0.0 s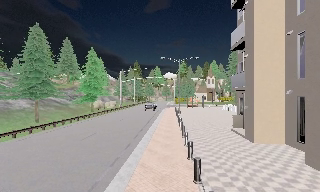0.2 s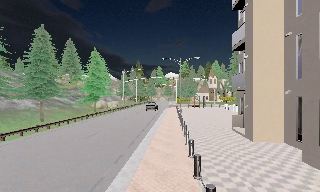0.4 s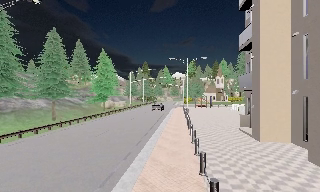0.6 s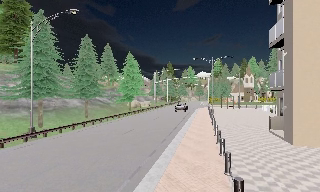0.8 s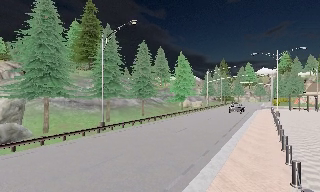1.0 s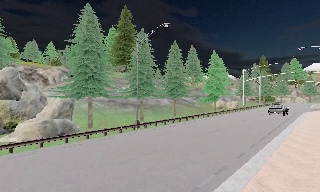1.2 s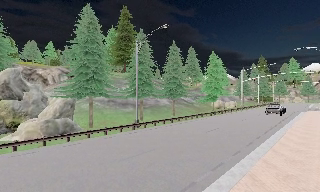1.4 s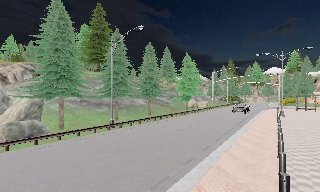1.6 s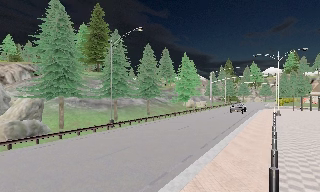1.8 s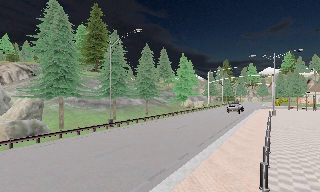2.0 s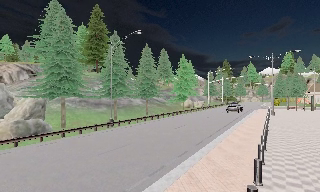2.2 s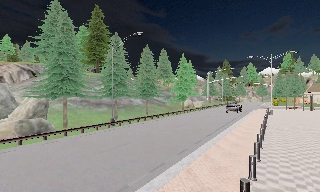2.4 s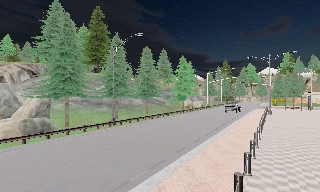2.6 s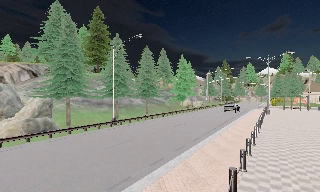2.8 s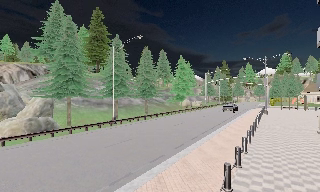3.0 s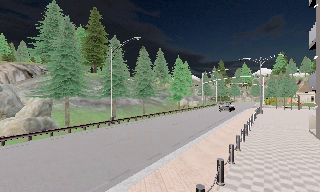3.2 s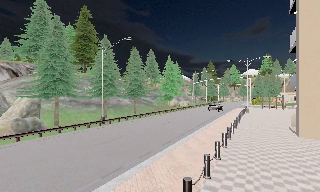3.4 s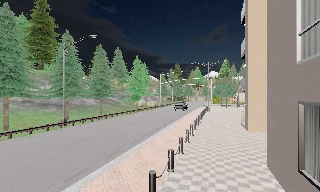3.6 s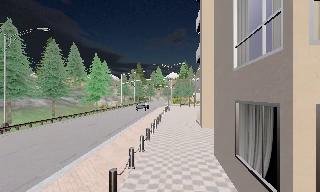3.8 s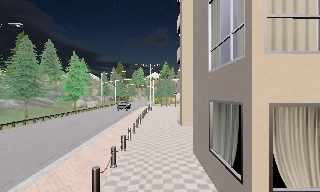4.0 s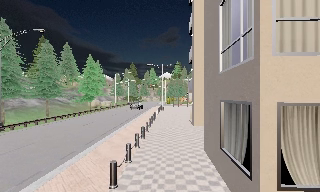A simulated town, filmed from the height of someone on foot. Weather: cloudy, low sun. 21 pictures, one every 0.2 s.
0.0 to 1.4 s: The camera swings to its left by about 30 degrees, and the scene slides to the right. It travels backward, about 2 m.
1.4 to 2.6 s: The camera travels backward, about 1.5 m, so what stands in front gets smaller.
2.6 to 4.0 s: The camera pans to its right, which is clockwise from overhead, by about 30 degrees. It travels backward, about 2 m.
The film runs backward here.
